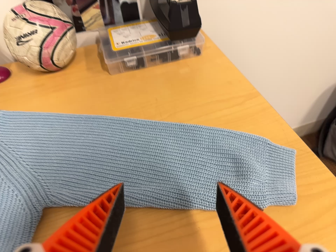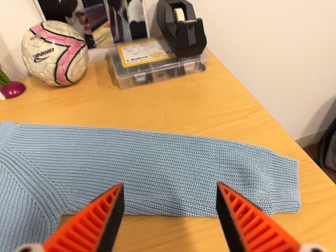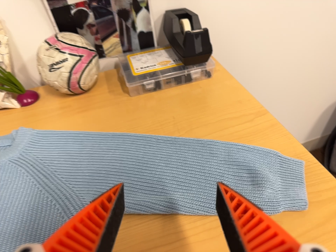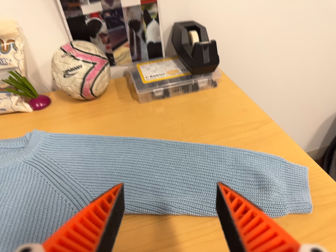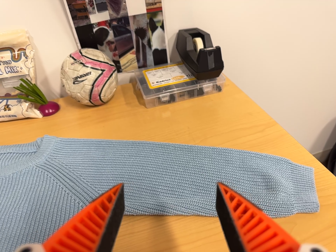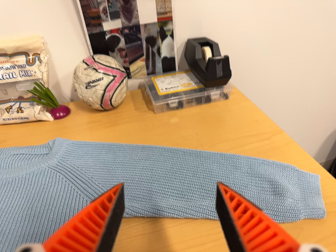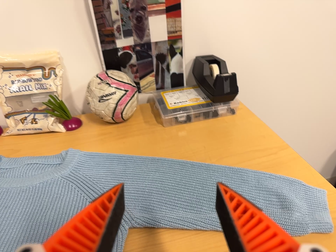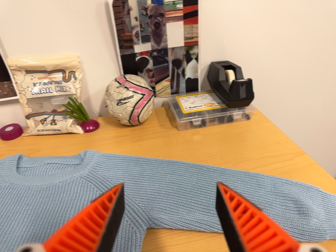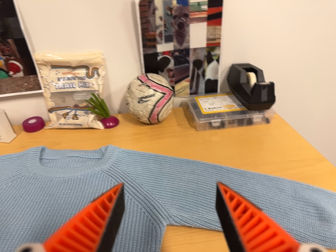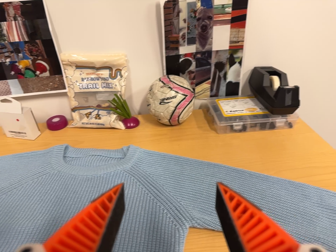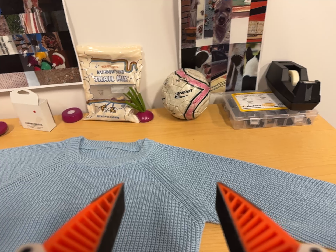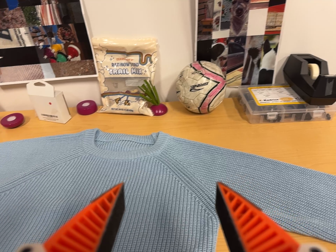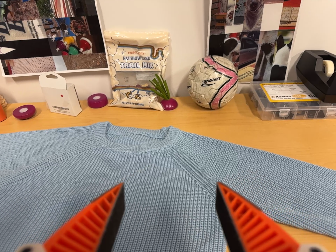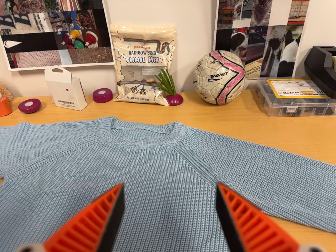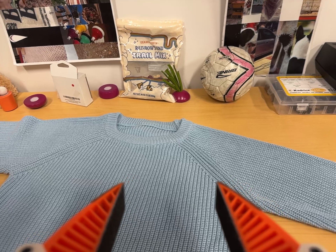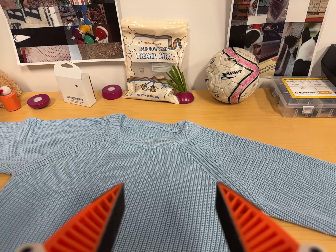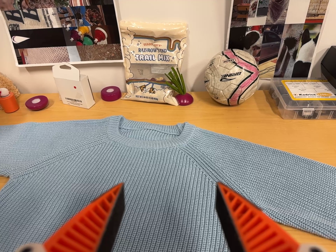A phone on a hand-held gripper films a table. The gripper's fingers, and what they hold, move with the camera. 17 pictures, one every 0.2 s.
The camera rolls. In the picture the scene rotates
clockwise.
0.0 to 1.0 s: The camera travels backward and to its left, about 12 cm, so what stands in front gets smaller. Its aim tips toward the top of its view by about 10 degrees, and the scene shifts downward.
1.0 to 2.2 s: The scene slides to the right, as the camera pans about 10 degrees to its left. It travels to its left, about 10 cm, so close, fixed things drift to the right. It rolls about its line of sight by about 10 degrees, and the scene rotates clockwise.
2.2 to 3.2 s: The camera shifts only a little, or ends up much as it began.
The film runs forward here.
